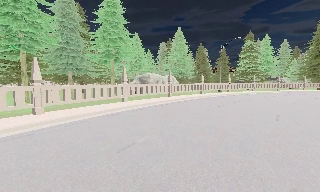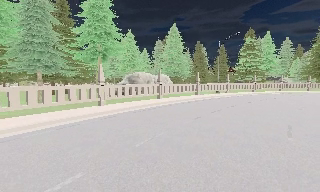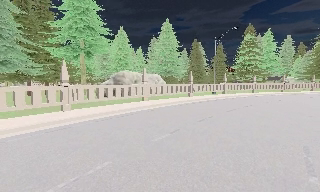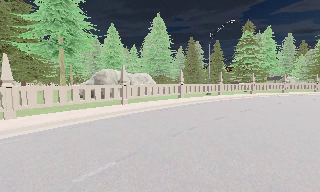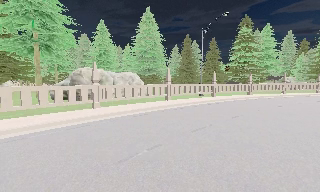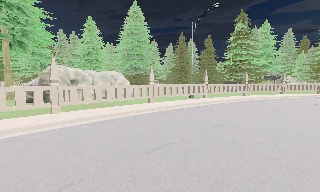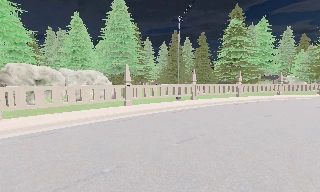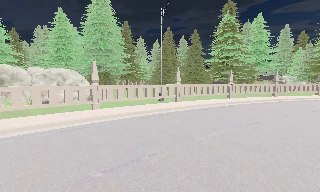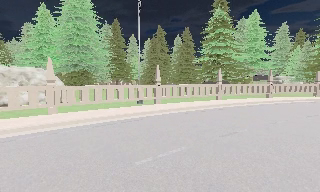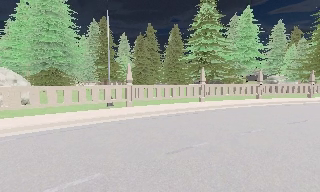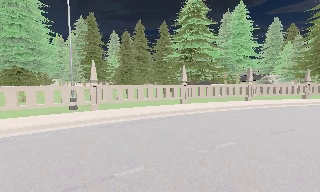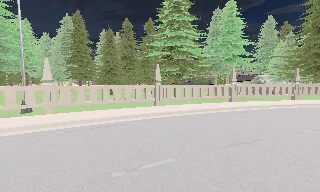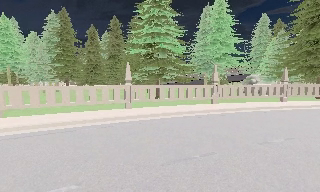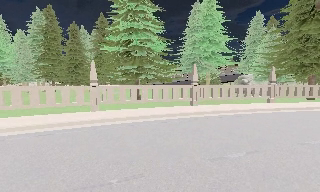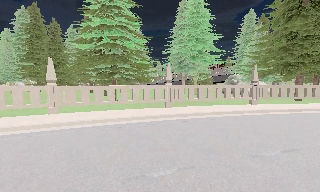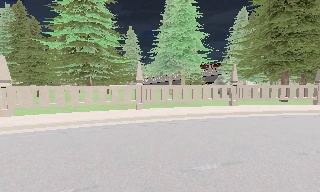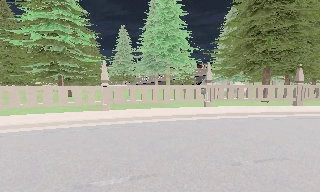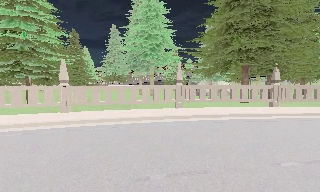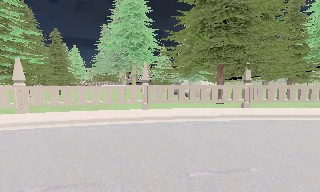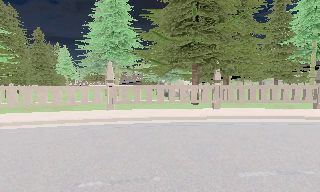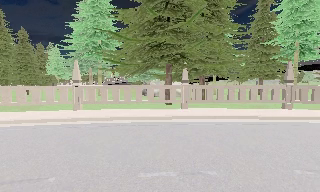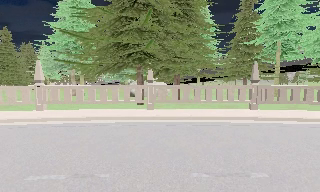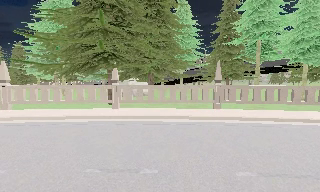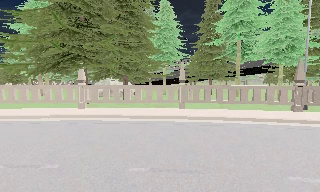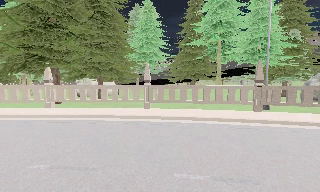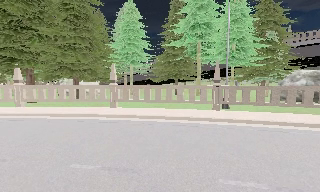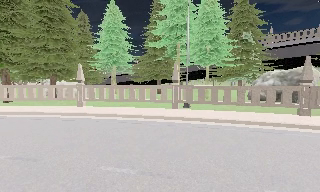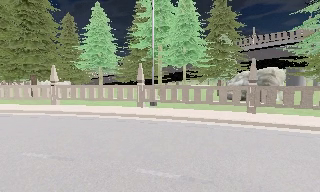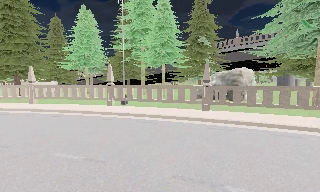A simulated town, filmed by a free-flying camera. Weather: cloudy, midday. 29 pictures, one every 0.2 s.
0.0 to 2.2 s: The camera travels forward and to its right, about 25 m, so what stands in front looms larger.
2.2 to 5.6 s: The camera travels to its right, about 35 m, so close, fixed things drift to the left.
The film runs forward here.
